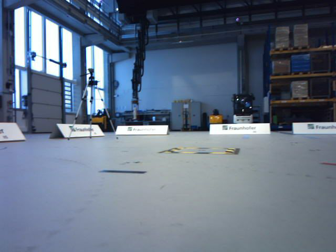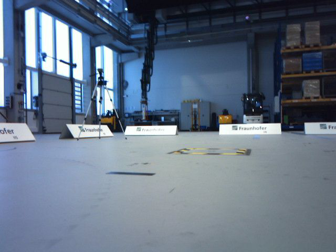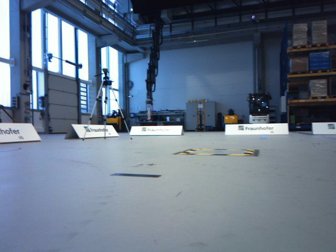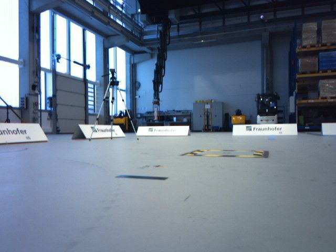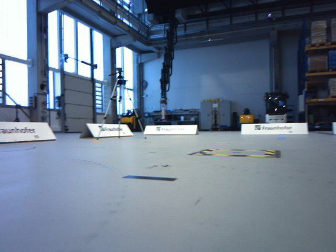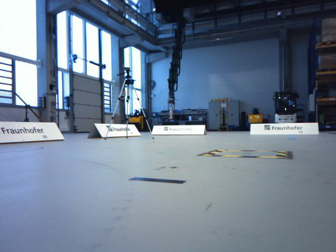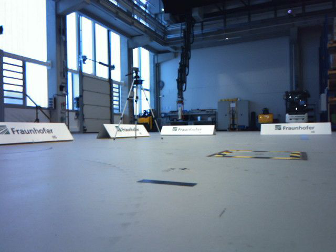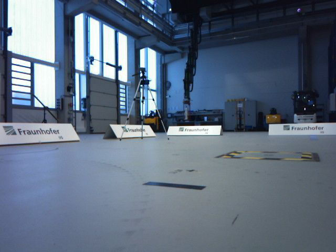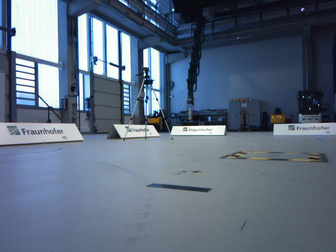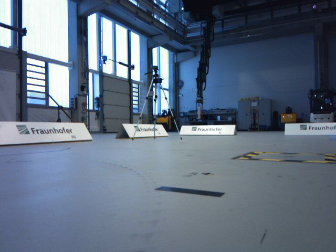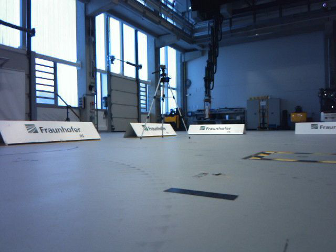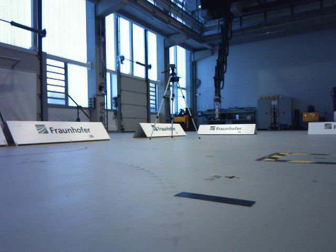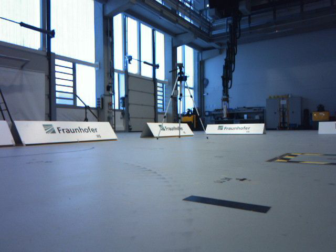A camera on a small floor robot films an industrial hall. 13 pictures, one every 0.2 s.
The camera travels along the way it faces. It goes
forward.
0.0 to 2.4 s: The camera swings to its left by about 15 degrees, and the scene slides to the right. It travels forward, about 0.5 m, so what stands in front looms larger.
The film runs forward here.
